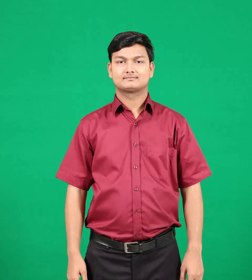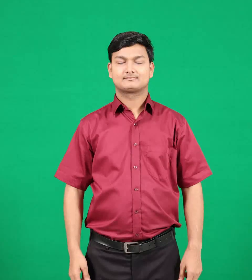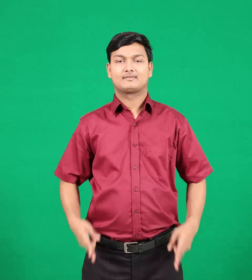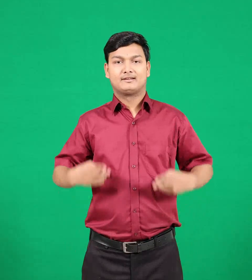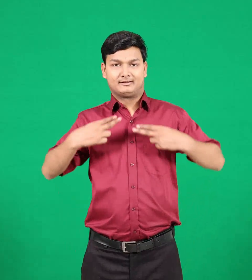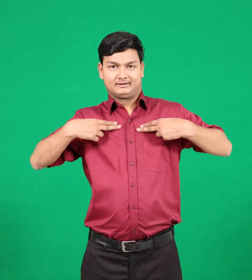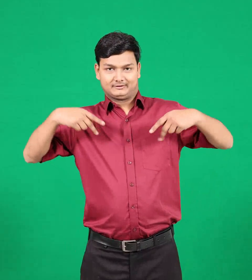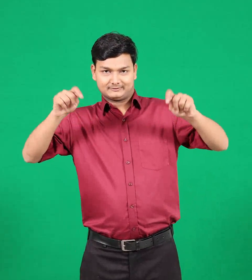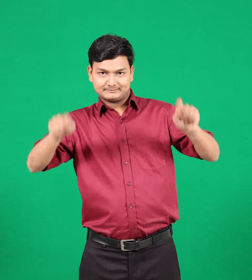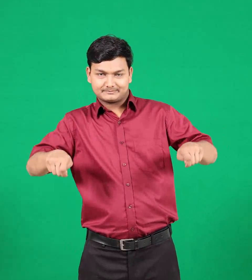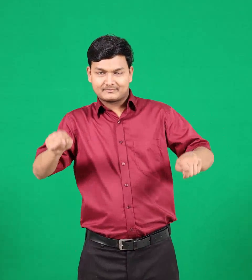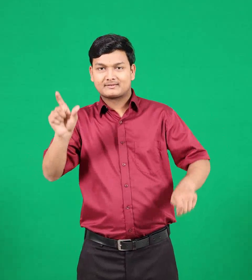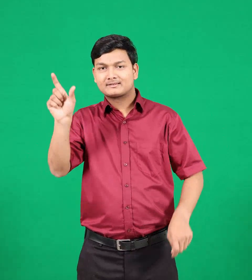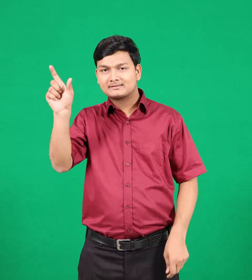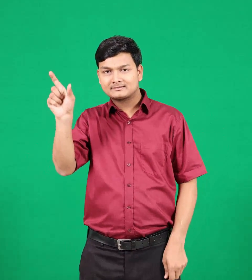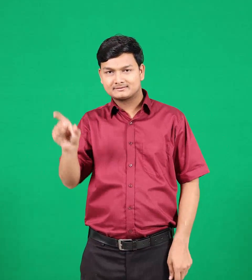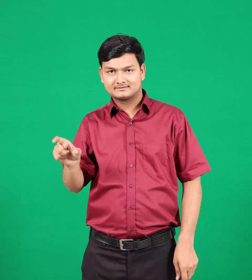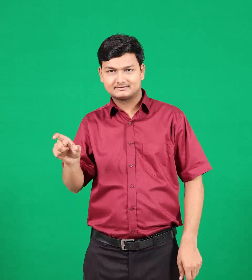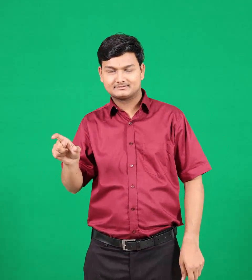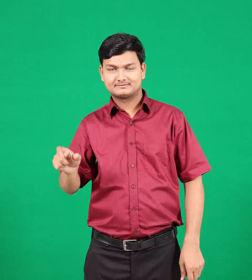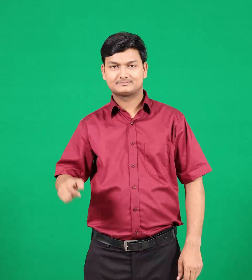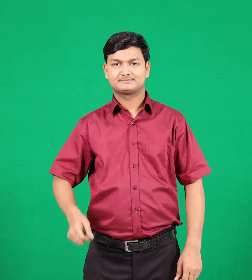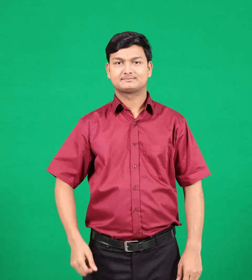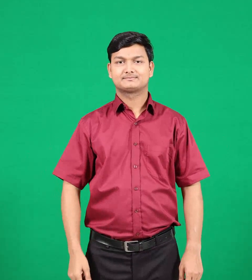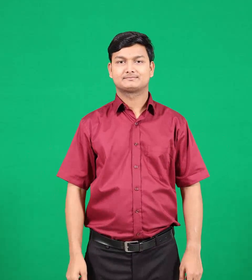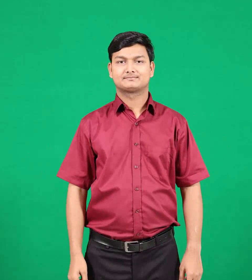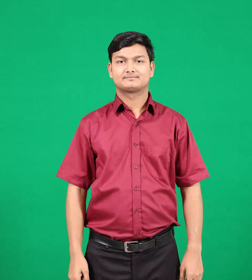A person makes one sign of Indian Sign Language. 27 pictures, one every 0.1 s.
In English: judge
